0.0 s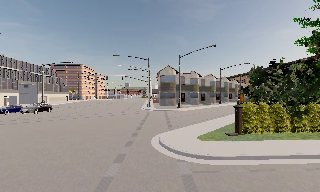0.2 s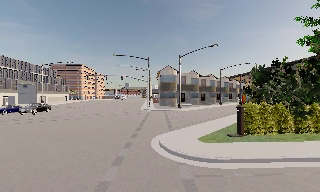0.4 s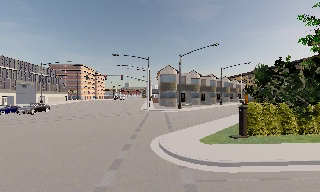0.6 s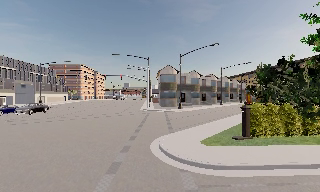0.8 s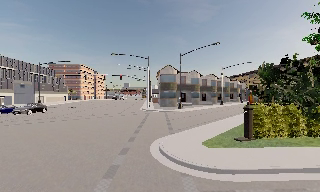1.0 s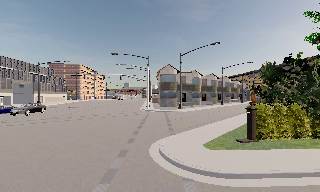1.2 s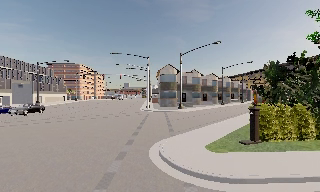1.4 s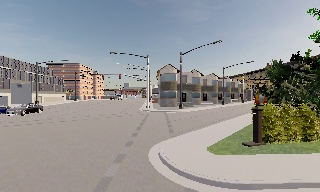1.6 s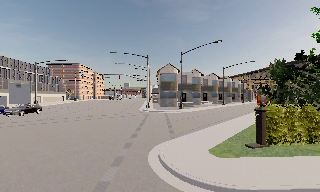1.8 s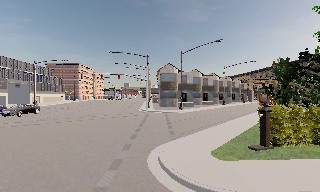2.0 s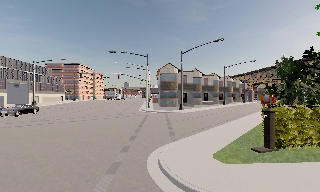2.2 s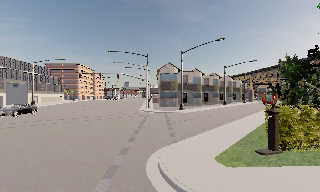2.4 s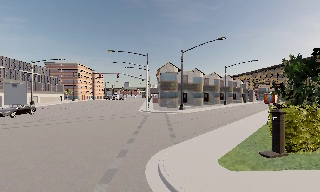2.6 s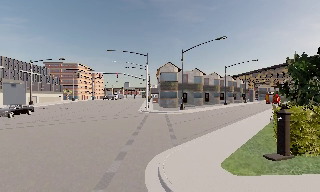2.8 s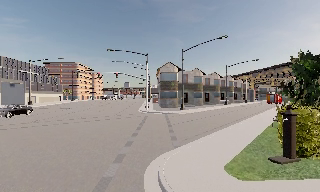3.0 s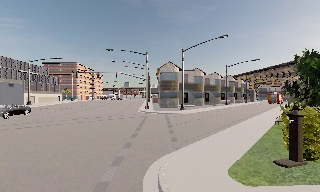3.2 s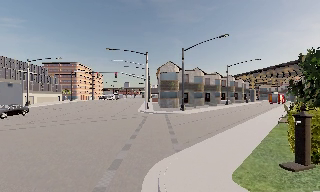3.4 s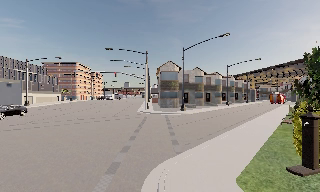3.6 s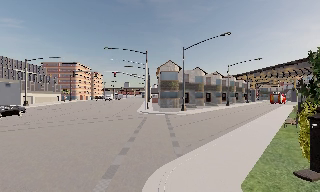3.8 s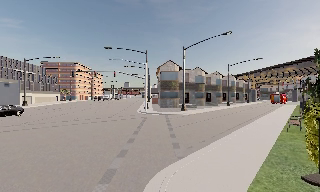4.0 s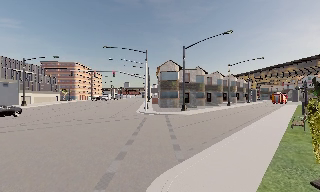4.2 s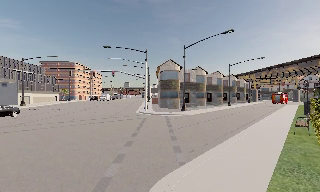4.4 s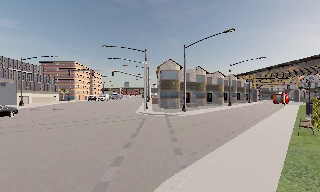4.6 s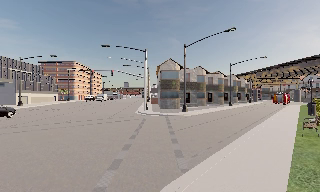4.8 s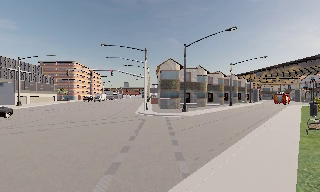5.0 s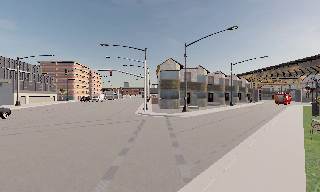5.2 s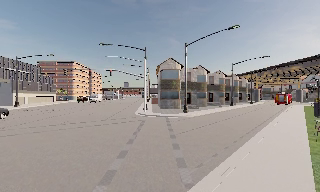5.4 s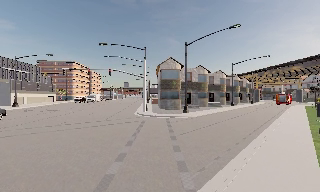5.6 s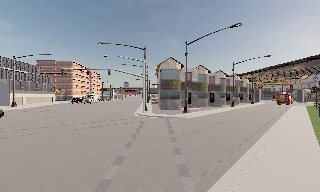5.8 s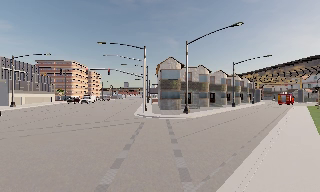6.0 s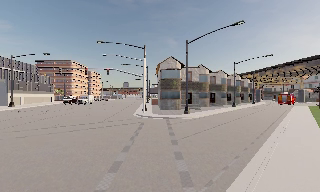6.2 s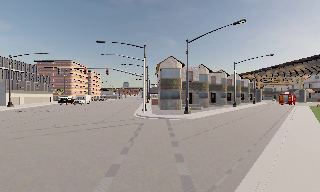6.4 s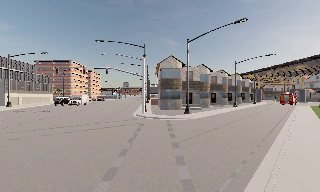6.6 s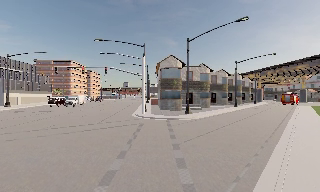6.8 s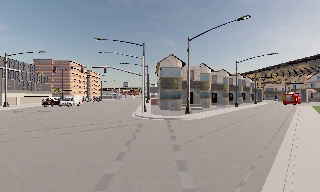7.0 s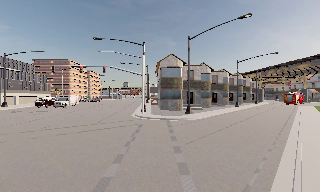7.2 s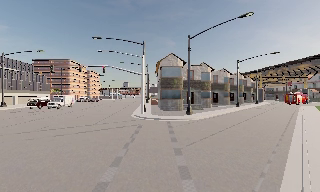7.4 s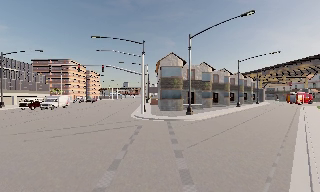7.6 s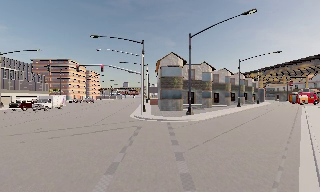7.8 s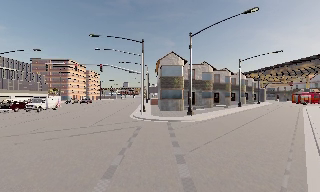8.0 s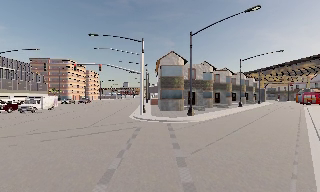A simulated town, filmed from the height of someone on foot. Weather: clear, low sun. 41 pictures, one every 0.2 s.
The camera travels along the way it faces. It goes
forward.
0.0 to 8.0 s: The camera travels forward, about 11 m, so what stands in front looms larger.
The film runs forward here.
